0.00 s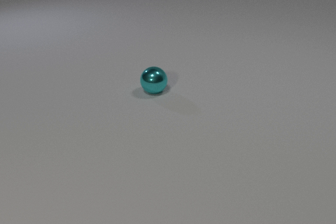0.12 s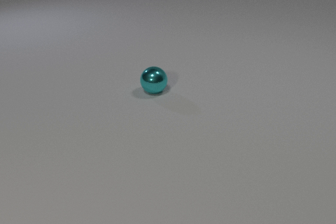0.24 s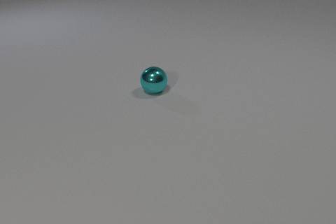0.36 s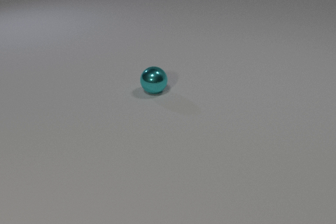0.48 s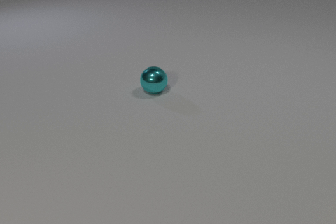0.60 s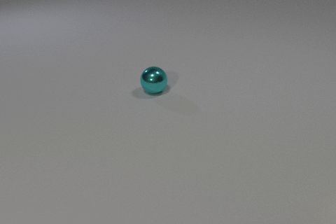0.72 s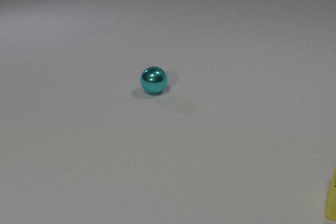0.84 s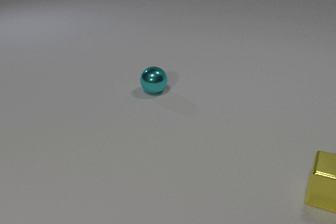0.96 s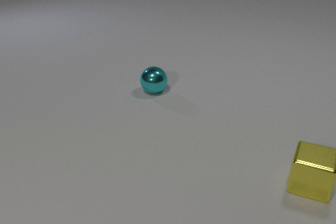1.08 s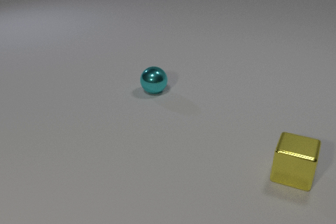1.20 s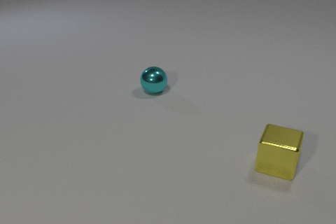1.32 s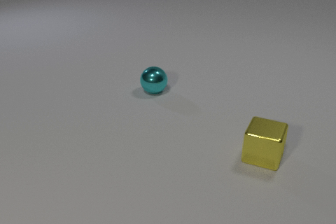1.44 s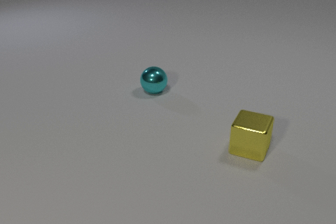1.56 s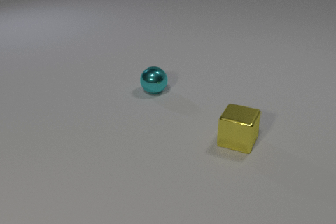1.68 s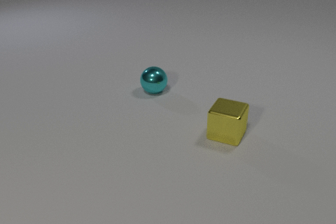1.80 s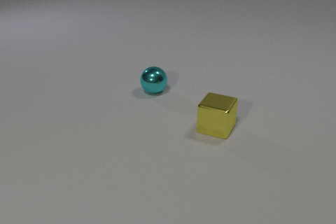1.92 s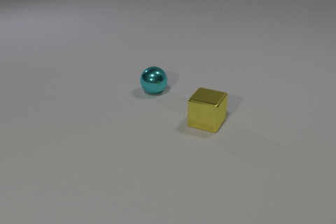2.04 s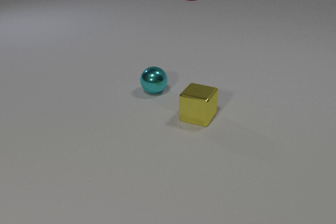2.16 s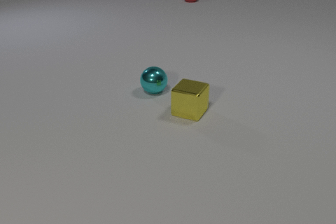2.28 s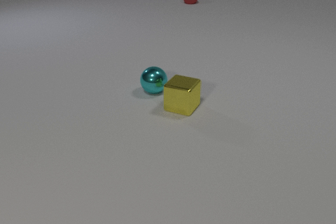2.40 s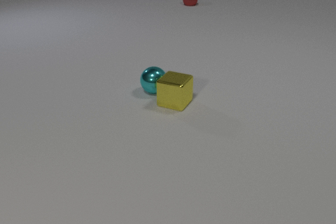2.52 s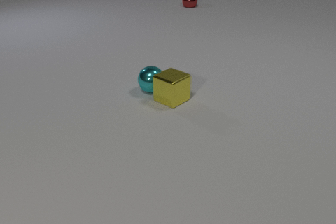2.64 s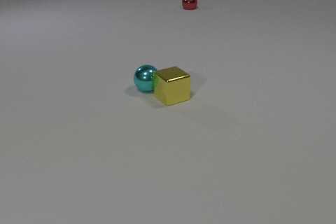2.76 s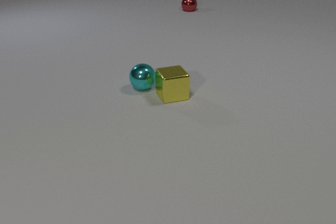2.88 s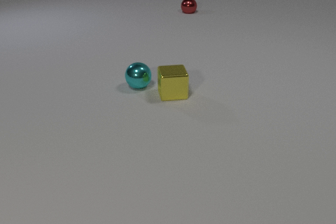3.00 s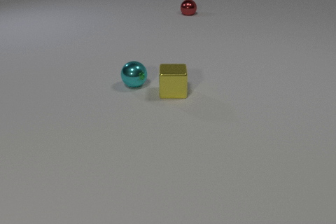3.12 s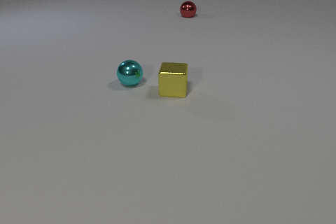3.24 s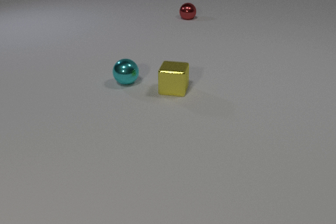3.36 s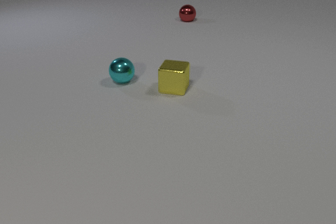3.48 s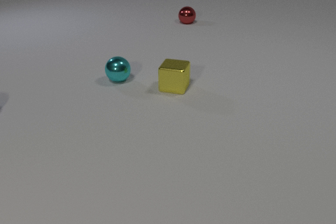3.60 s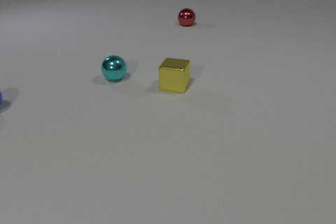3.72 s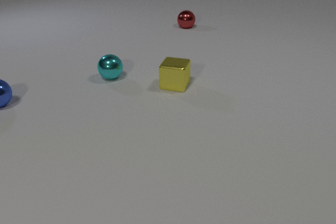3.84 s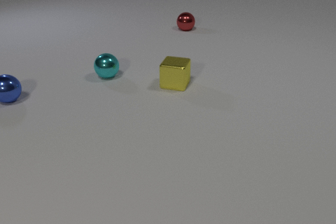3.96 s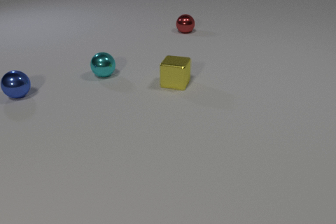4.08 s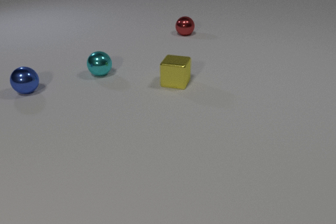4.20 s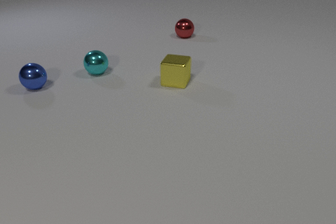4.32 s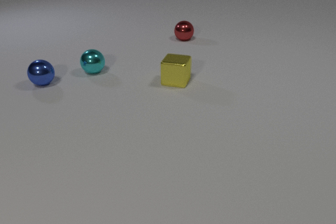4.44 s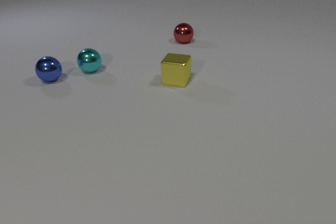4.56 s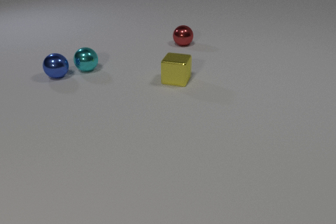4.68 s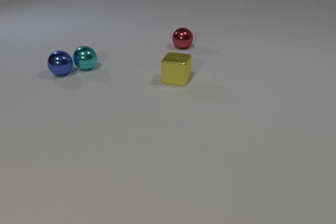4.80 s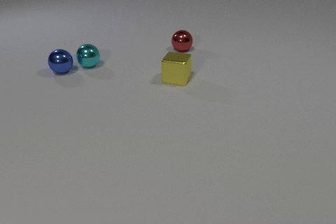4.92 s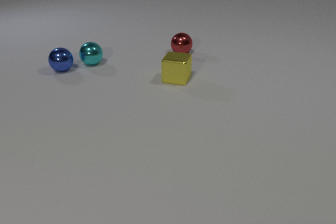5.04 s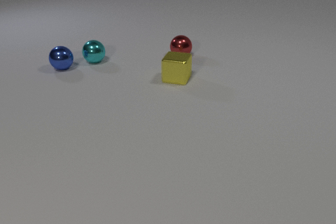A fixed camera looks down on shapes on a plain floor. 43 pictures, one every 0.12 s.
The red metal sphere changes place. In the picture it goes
toward the camera.
The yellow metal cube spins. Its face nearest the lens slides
to the left.
0.00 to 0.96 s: The yellow metal cube comes in at the right edge, slides to the left and away from the camera.
0.96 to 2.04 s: The yellow metal cube slides to the left and away from the camera. The red metal sphere comes in at the top edge, rolls toward the camera.
2.04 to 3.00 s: The yellow metal cube slides away from the camera and to the left, spins clockwise seen from above by about 60 degrees, its near face sliding to the left. The cyan metal sphere rolls to the left and away from the camera. The red metal sphere rolls toward the camera. The yellow metal cube and the cyan metal sphere collide.
3.00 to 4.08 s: The yellow metal cube slides away from the camera. The cyan metal sphere rolls to the left and away from the camera. The red metal sphere rolls toward the camera. The blue metal sphere comes in at the left edge, rolls to the right and away from the camera.
4.08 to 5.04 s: The yellow metal cube slides away from the camera. The cyan metal sphere rolls away from the camera. The red metal sphere rolls toward the camera. The blue metal sphere rolls away from the camera and to the right. The cyan metal sphere and the blue metal sphere collide.
What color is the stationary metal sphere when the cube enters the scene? cyan.
What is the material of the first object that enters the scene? metal.
Are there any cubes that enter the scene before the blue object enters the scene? yes.
